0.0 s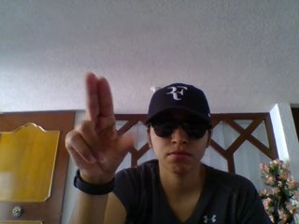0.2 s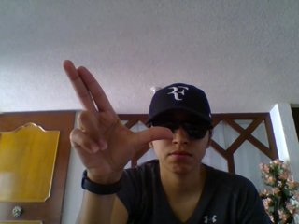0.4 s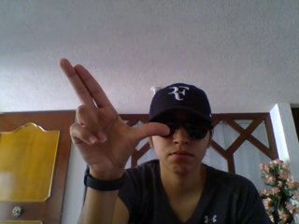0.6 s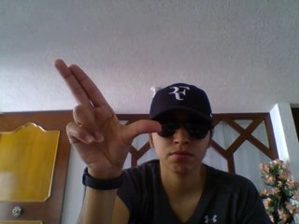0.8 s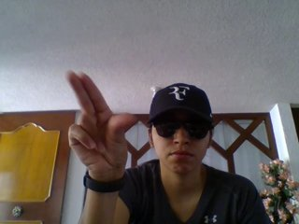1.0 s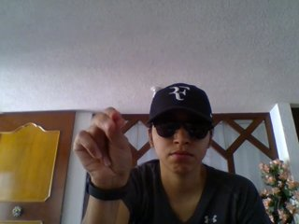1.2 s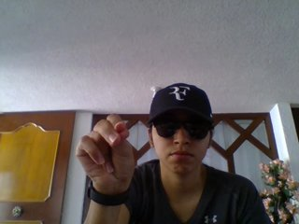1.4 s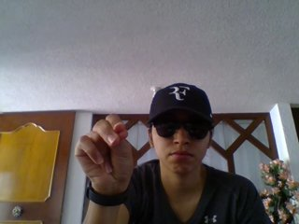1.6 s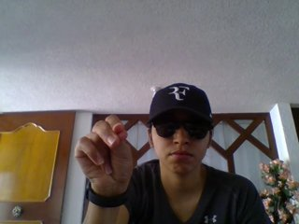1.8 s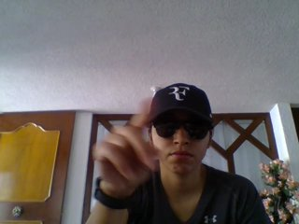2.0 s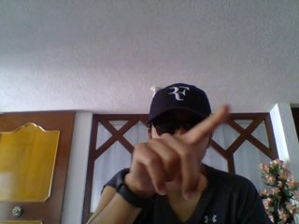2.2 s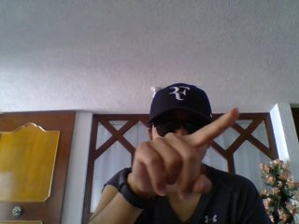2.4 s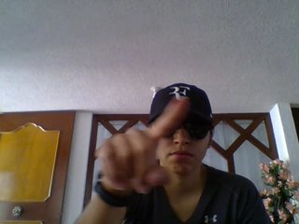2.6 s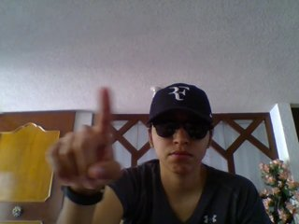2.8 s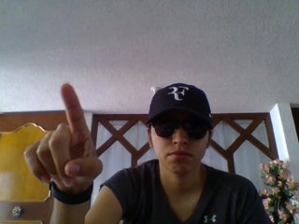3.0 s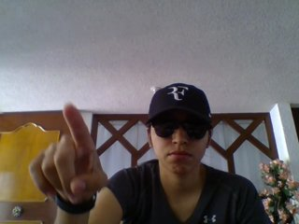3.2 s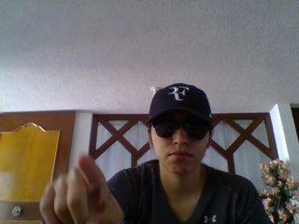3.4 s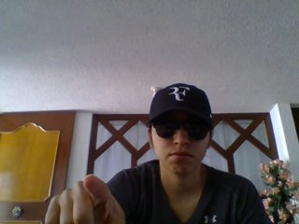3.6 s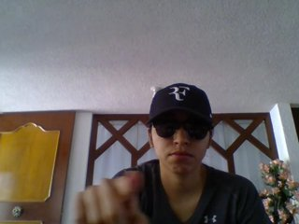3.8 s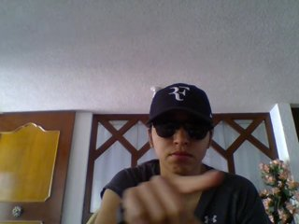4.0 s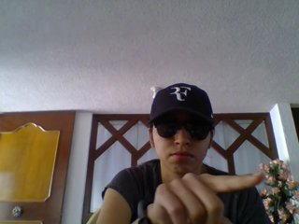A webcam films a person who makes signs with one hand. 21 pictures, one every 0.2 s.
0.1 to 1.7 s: Zoom out.
1.8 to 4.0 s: Pointing with one finger.
